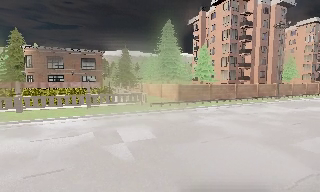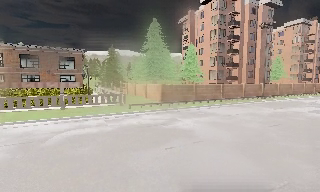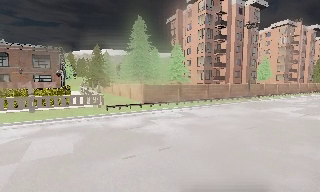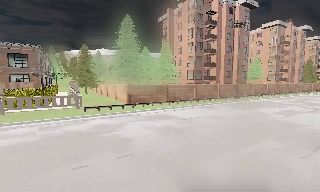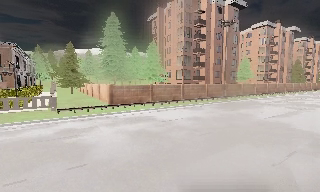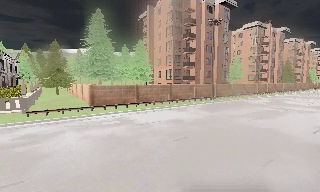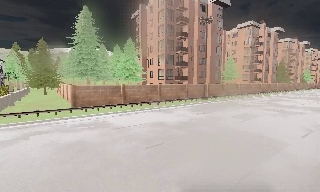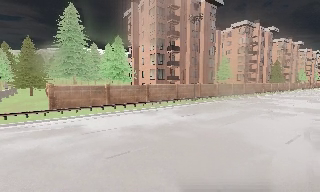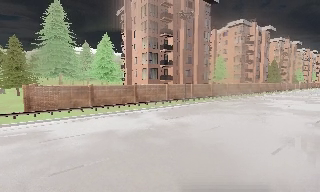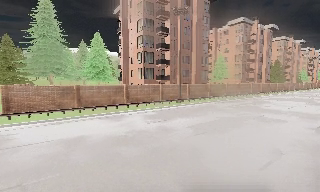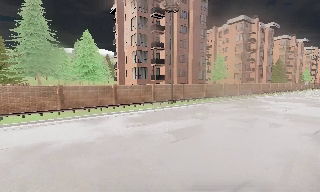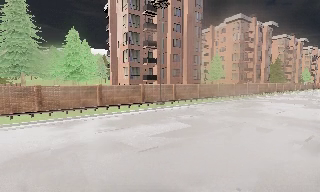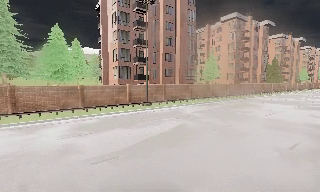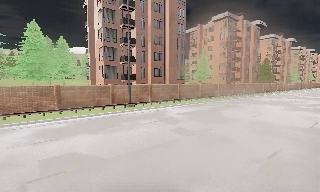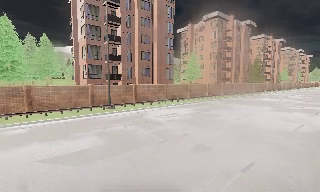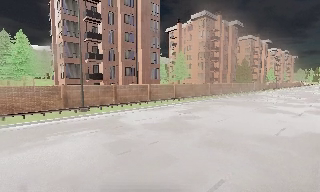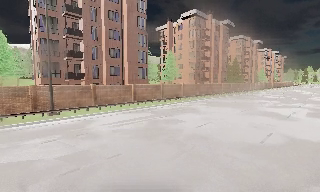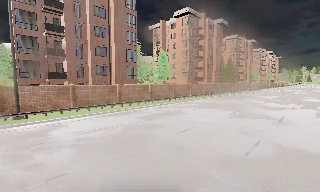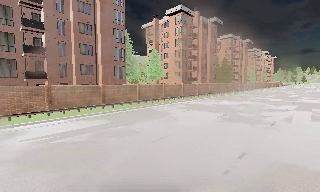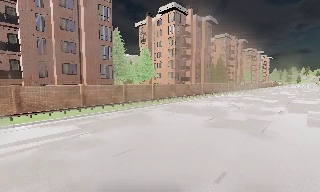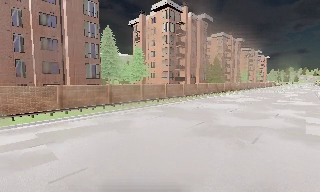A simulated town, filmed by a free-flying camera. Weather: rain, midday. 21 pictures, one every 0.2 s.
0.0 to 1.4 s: The scene slides to the left, as the camera pans about 10 degrees to its right. It travels to its right and forward, about 10 m, so close, fixed things drift to the left.
1.4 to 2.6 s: The camera travels to its right and forward, about 10 m, so close, fixed things drift to the left.
2.6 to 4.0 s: The camera pans to its right, which is clockwise from overhead, by about 10 degrees. It travels forward and to its right, about 12 m, so what stands in front looms larger.
The film runs backward here.
